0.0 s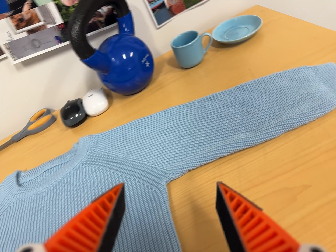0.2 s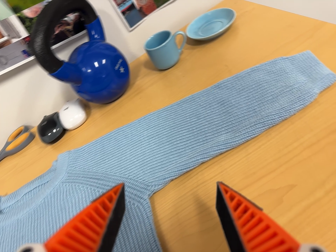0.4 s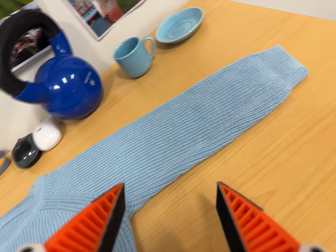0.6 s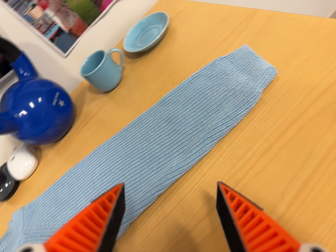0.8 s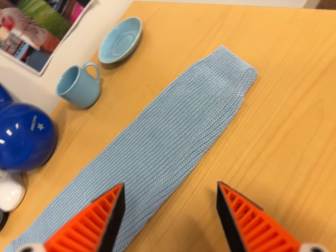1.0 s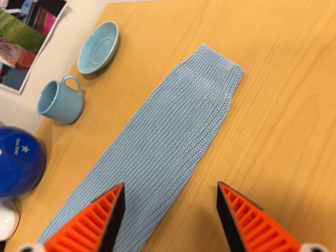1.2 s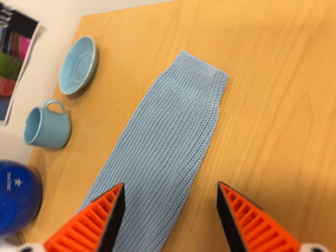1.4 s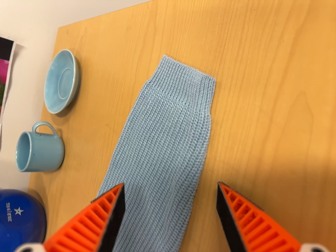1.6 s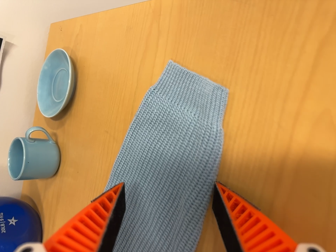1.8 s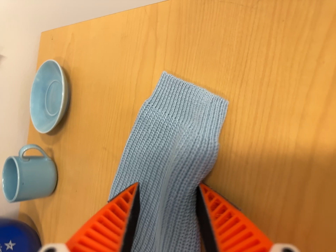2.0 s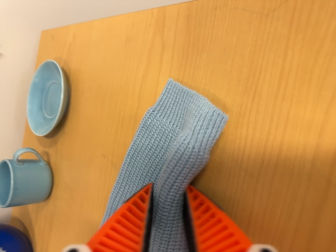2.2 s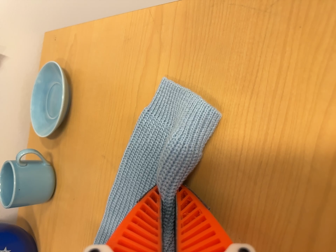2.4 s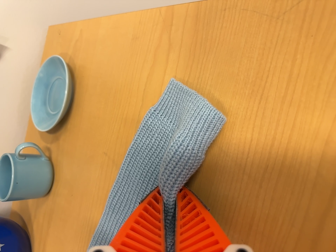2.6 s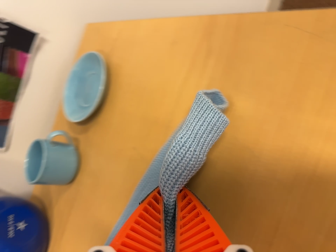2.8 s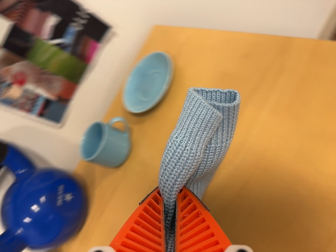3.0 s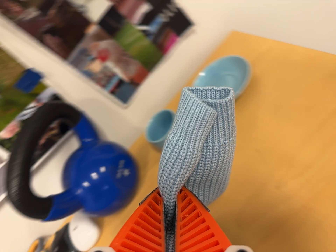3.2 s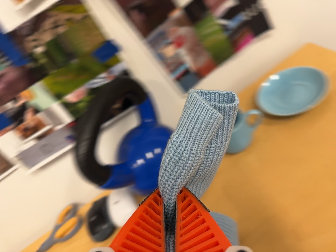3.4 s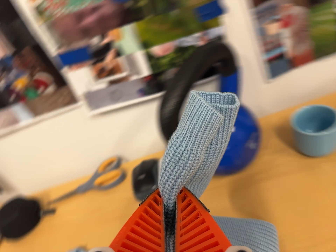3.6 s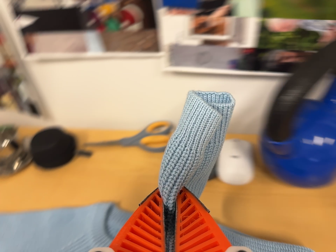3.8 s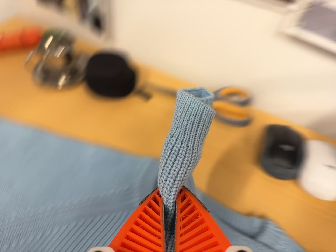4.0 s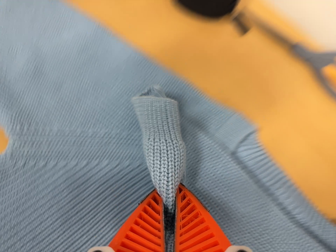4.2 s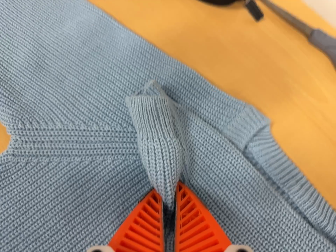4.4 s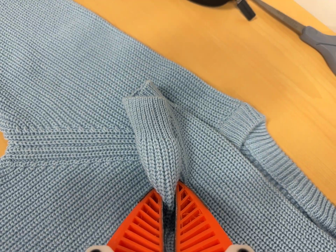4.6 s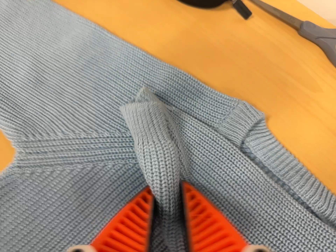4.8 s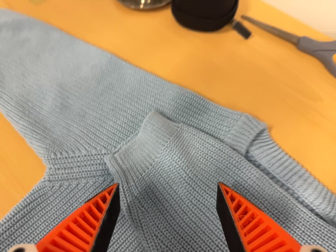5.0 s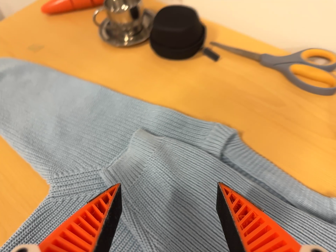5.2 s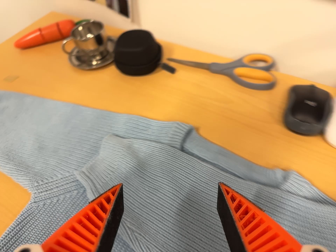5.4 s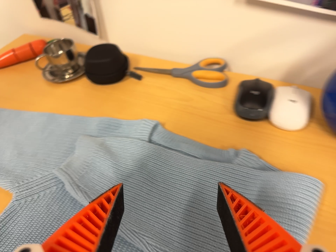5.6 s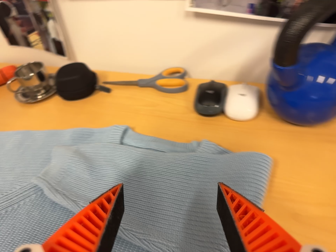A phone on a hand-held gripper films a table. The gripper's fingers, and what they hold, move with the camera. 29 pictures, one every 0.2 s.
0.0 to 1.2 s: The camera travels toward the top of its view, to its right and forward, about 20 cm, so close, fixed things drift downward. It rolls about its line of sight by about 45 degrees, and the scene rotates counterclockwise.
1.2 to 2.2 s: The camera travels toward the top of its view and forward, about 10 cm. It rolls about its line of sight by about 10 degrees, and the scene rotates counterclockwise.
2.2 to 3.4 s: The scene slides to the right, as the camera pans about 20 degrees to its left. It travels to its left, about 32 cm, so close, fixed things drift to the right. It rolls about its line of sight by about 60 degrees, and the scene rotates clockwise.
3.4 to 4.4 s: The camera pans to its left by about 15 degrees. It travels to its left and forward, about 32 cm, so close, fixed things drift to the right. Its aim tips toward the bottom of its view by about 30 degrees, and the scene shifts upward. It rolls about its line of sight by about 55 degrees, and the scene rotates clockwise.
4.4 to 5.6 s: The camera travels backward, toward the bottom of its view and to its right, about 26 cm, so what stands in front gets smaller. Its aim tips toward the top of its view by about 25 degrees. It rolls about its line of sight by about 30 degrees, and the scene rotates counterclockwise.
The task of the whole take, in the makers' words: right arm across.
The film runs forward here.
